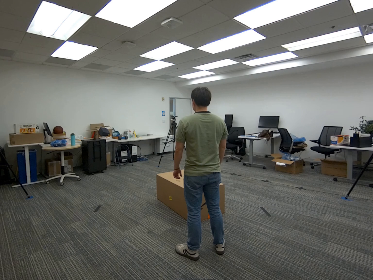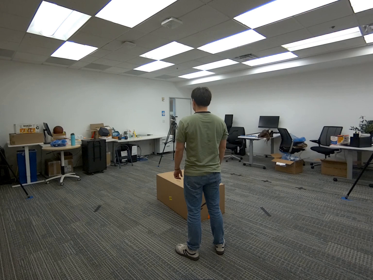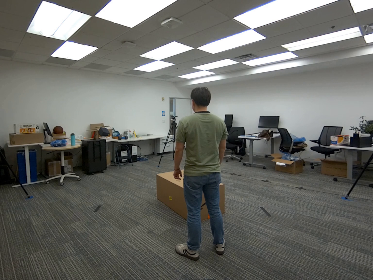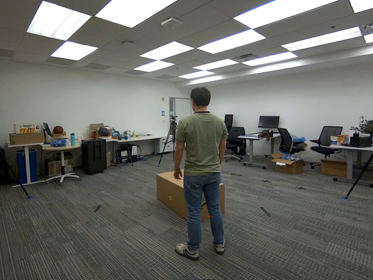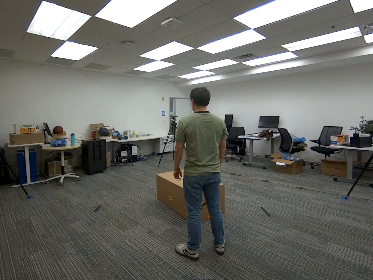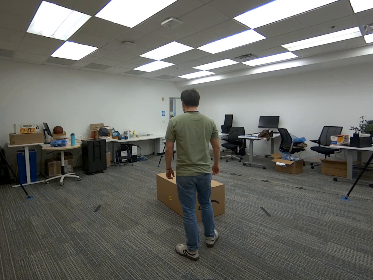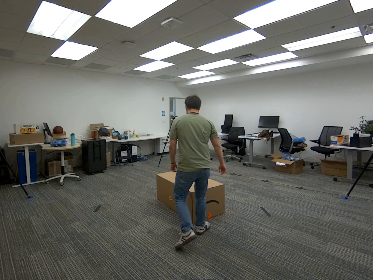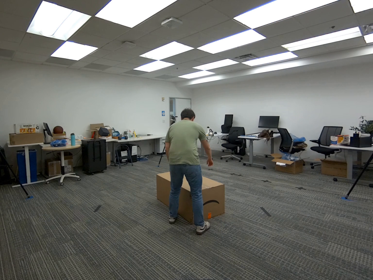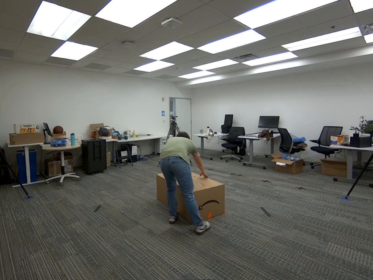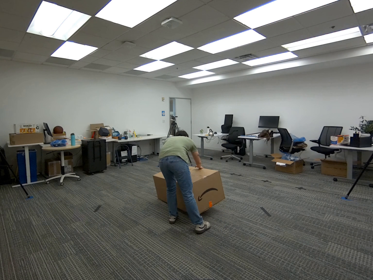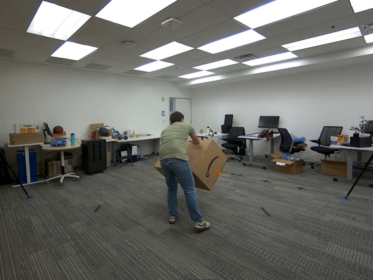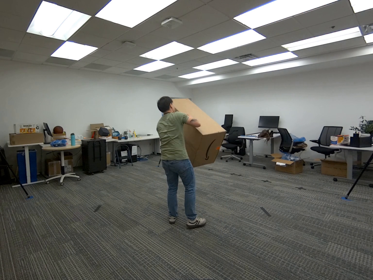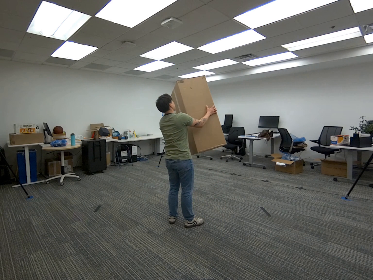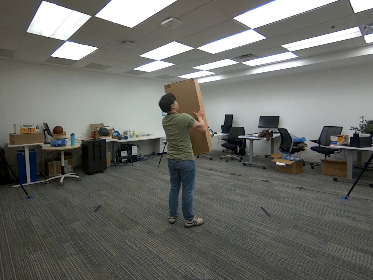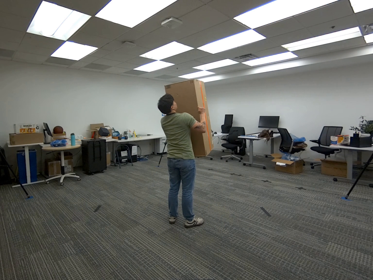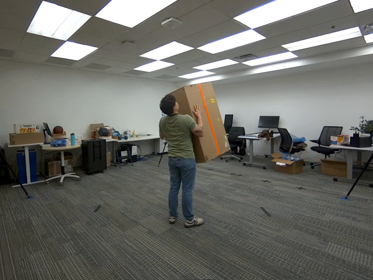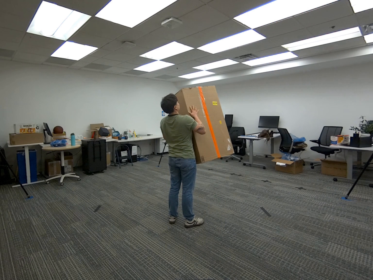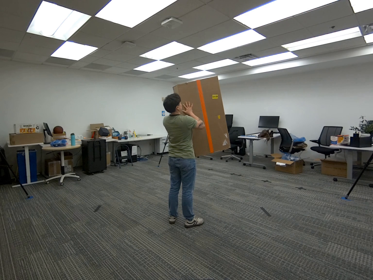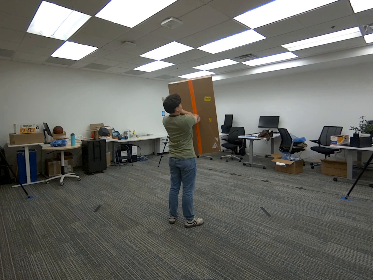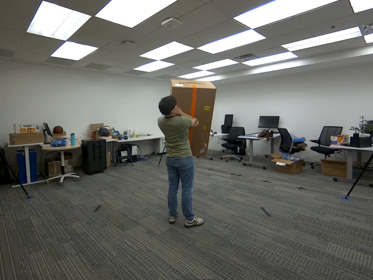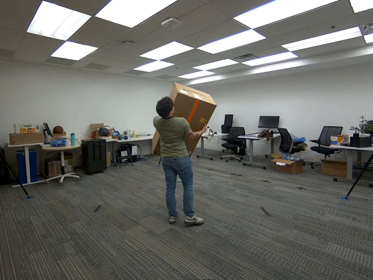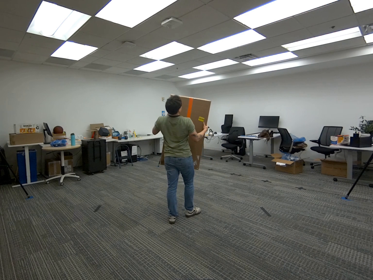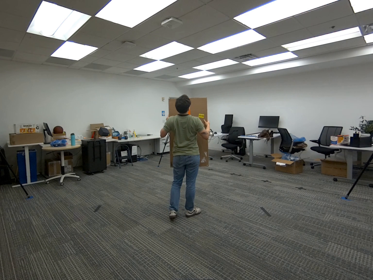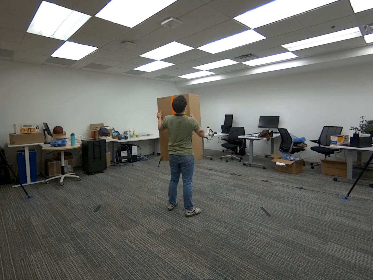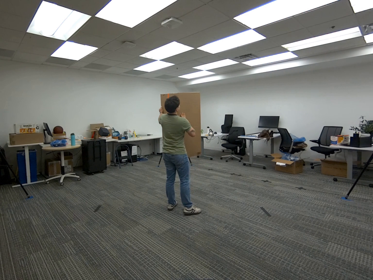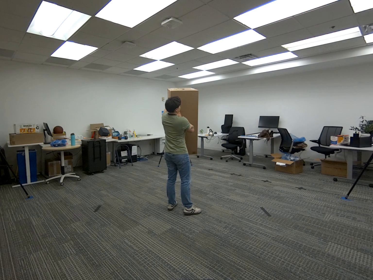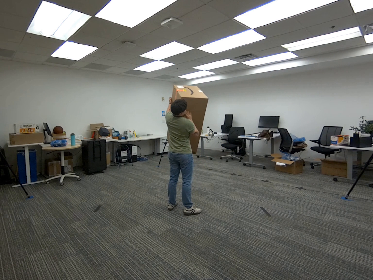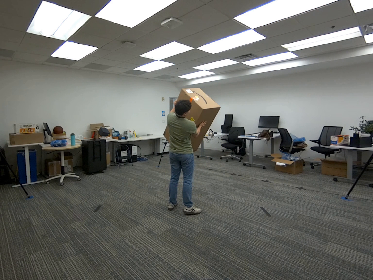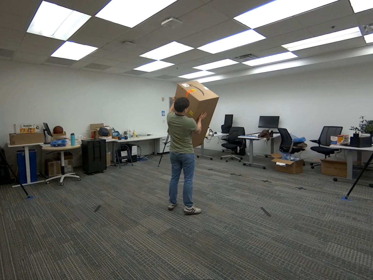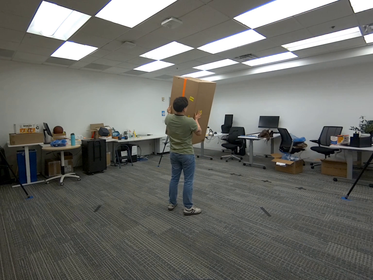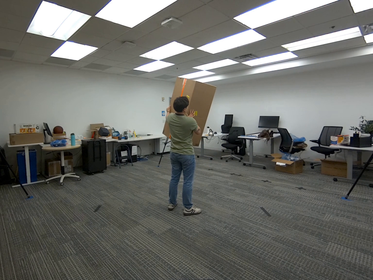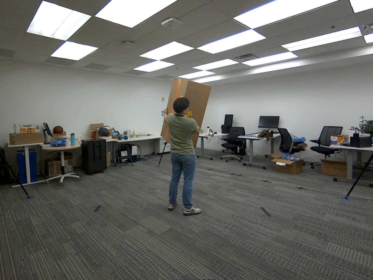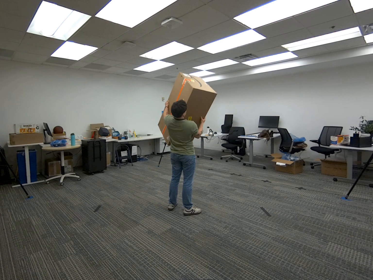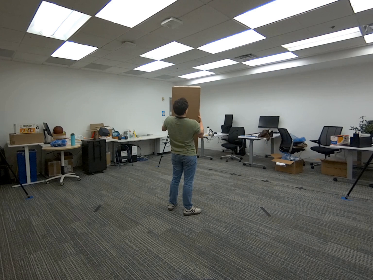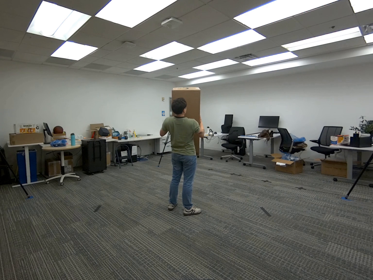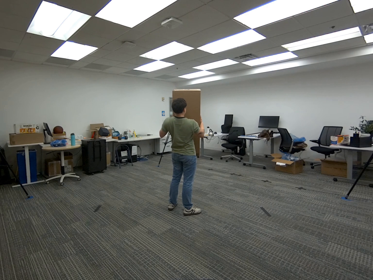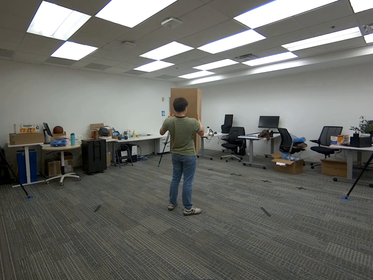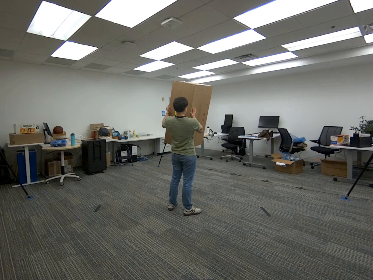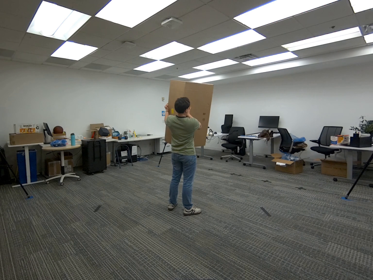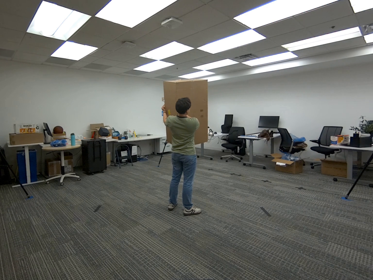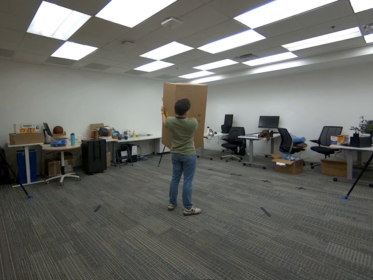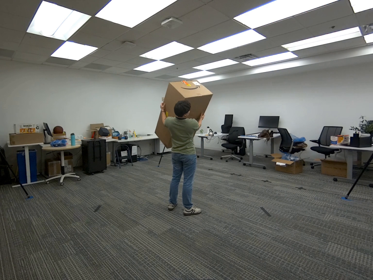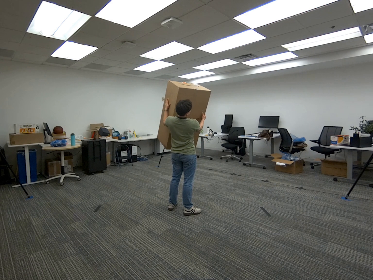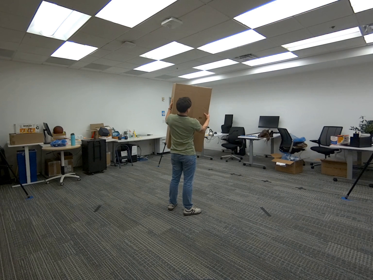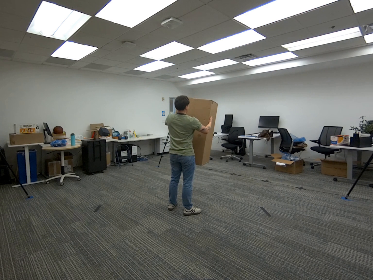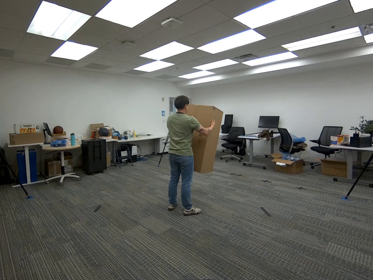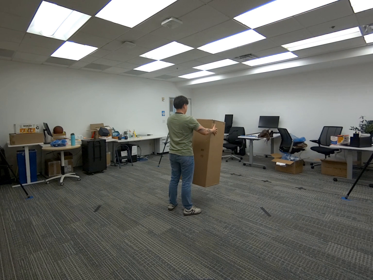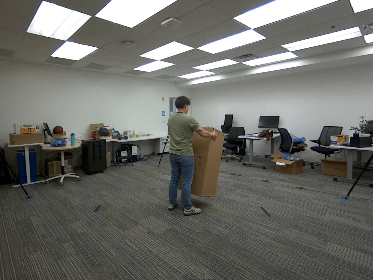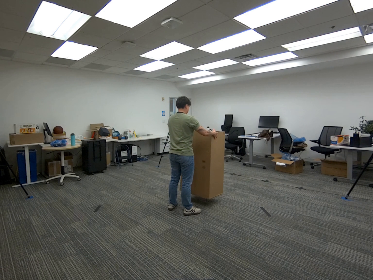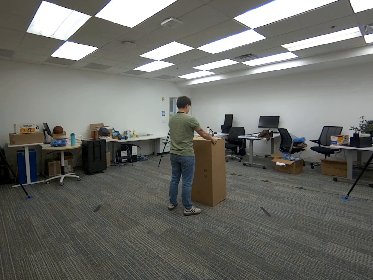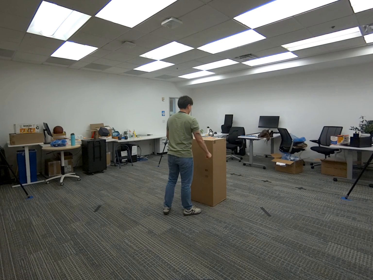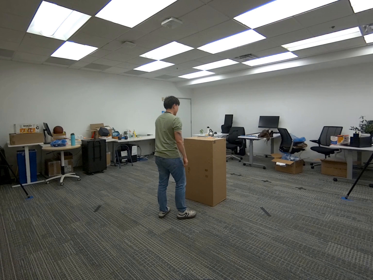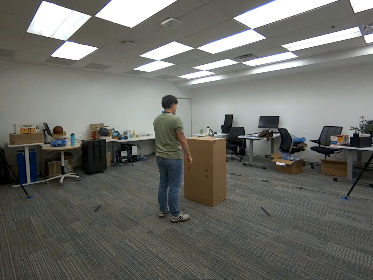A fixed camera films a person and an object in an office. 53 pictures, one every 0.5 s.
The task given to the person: Walk to the giant cardboard box on the ground and pick it up with both hands. Hold the box vertically in front of you and rotate it in place in midair. When you are finished, lower the box and place it back on the ground.
